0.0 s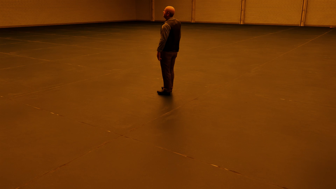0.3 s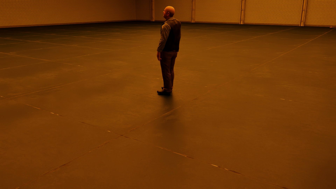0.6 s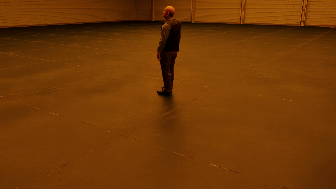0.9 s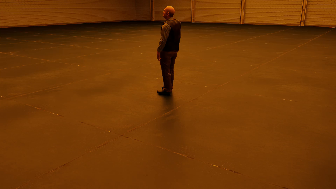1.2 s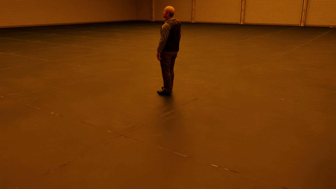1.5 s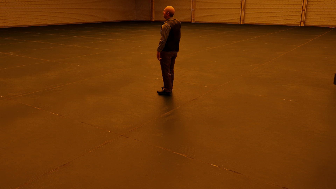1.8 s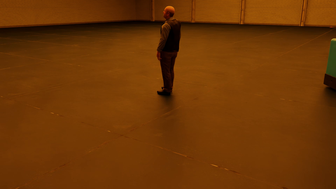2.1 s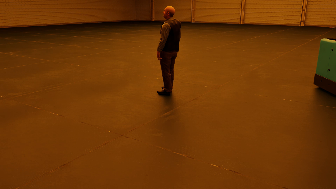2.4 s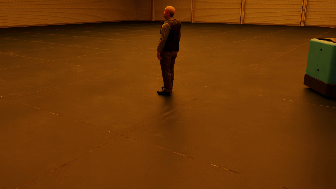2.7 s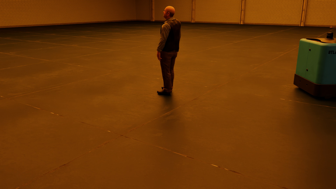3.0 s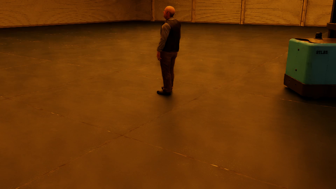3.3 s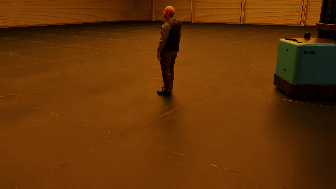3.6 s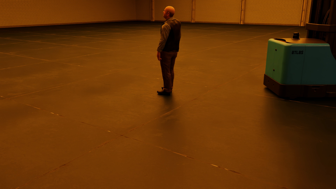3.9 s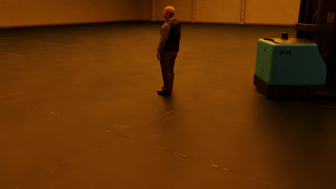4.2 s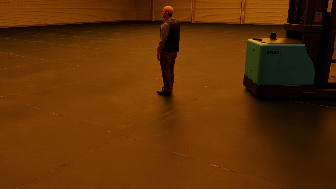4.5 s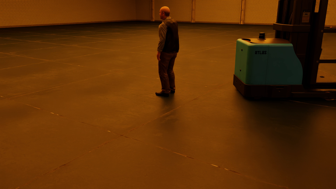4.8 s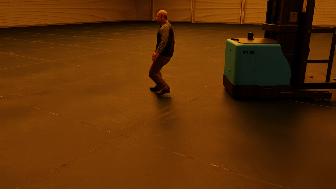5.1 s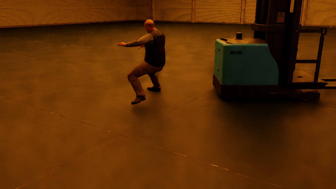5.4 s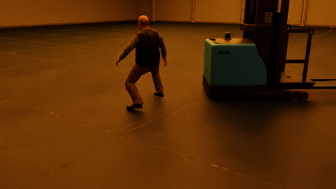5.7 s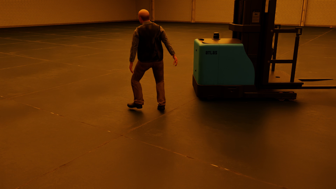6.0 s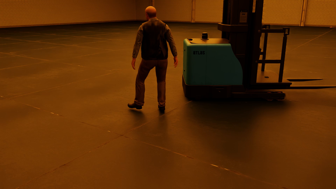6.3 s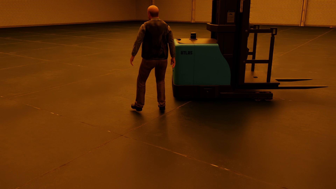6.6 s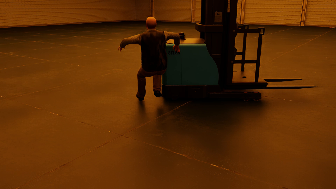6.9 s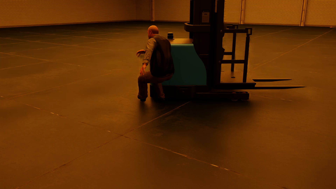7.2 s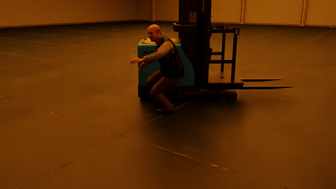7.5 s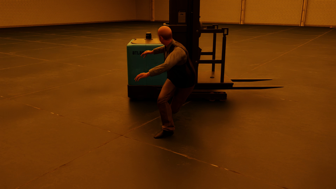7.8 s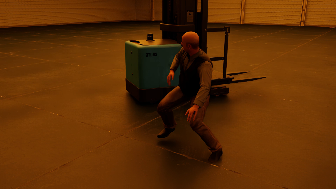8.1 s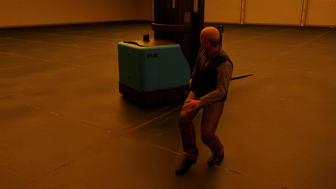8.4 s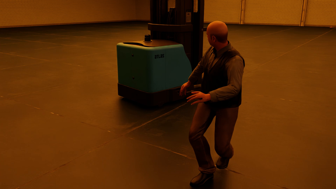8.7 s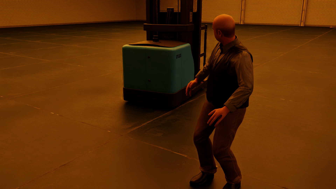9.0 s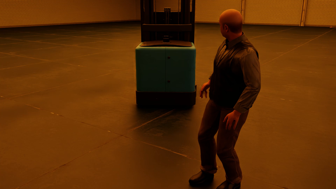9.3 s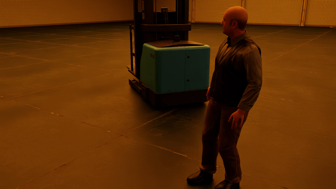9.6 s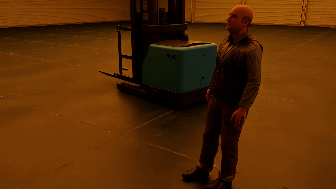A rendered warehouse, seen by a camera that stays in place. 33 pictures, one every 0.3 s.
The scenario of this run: Near miss between a forklift and a person.
